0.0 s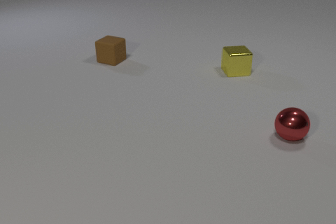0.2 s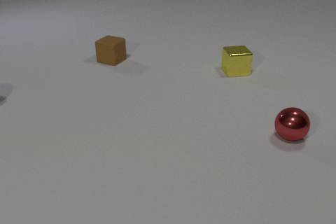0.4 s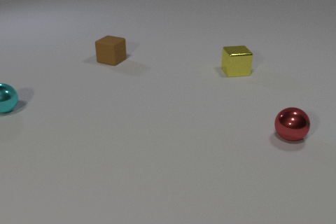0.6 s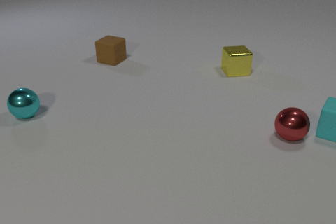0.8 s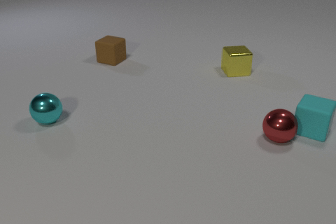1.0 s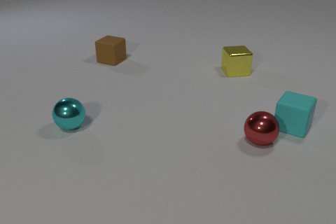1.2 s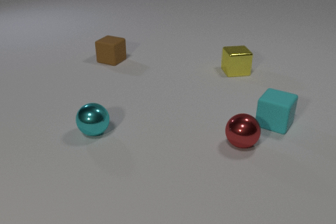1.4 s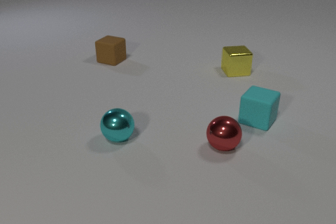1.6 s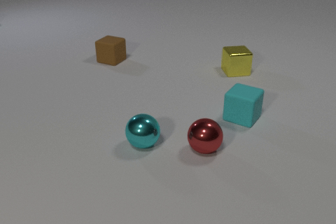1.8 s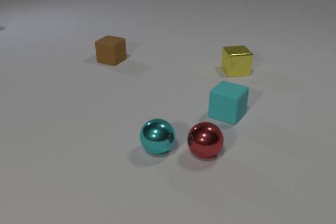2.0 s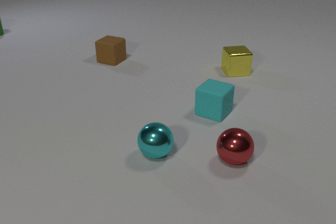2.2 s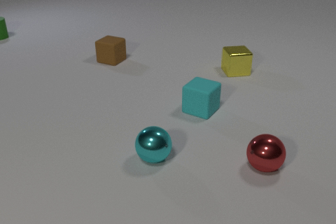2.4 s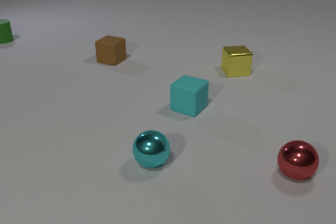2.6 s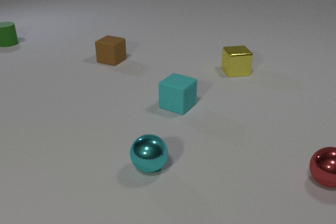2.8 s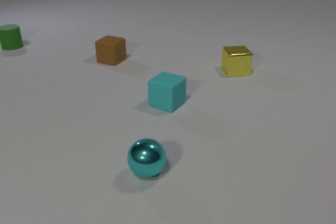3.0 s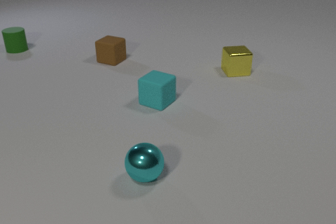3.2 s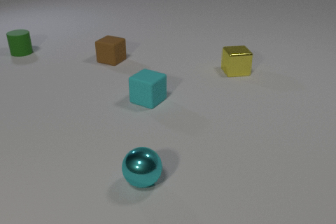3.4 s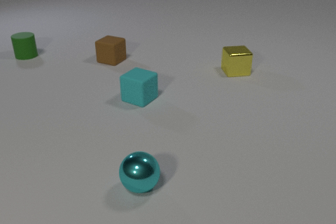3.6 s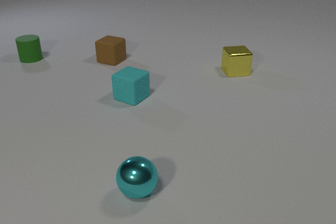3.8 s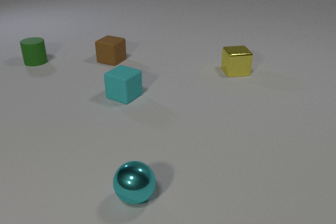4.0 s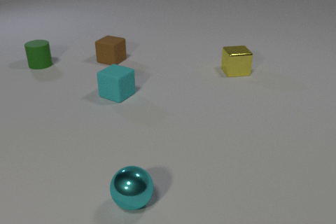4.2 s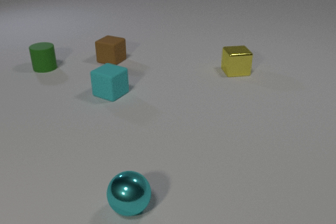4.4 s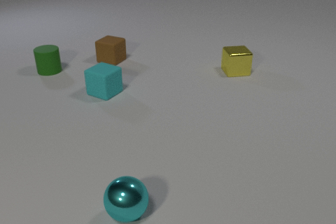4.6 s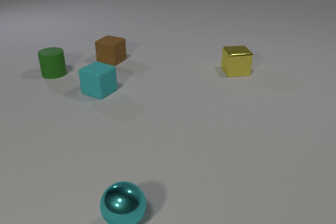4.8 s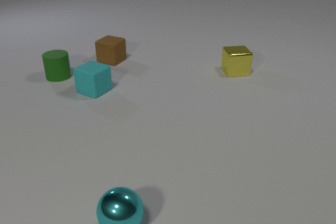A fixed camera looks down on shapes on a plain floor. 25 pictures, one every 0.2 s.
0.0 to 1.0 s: The cyan rubber cube comes in at the right edge, slides to the left. The red metal sphere rolls to the left and toward the camera. The cyan metal sphere comes in at the left edge, rolls to the right and toward the camera. The cyan rubber cube and the red metal sphere collide.
1.0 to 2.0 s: The cyan rubber cube slides to the left. The red metal sphere rolls toward the camera and to the left. The green rubber cylinder comes in at the left edge, slides toward the camera. The cyan metal sphere rolls to the right and toward the camera. The red metal sphere and the cyan metal sphere collide.
2.0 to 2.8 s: The cyan rubber cube slides to the left. The red metal sphere rolls to the right, leaves at the right edge. The green rubber cylinder slides toward the camera. The cyan metal sphere rolls toward the camera.
2.8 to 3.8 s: The cyan rubber cube slides to the left and away from the camera. The green rubber cylinder slides toward the camera and to the right. The cyan metal sphere rolls toward the camera.
3.8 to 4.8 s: The cyan rubber cube slides to the left and away from the camera. The green rubber cylinder slides toward the camera and to the right. The cyan metal sphere rolls toward the camera.
What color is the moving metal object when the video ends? cyan.
How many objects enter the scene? 3.
What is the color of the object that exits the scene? red.
